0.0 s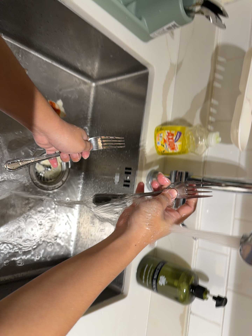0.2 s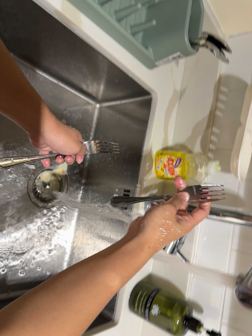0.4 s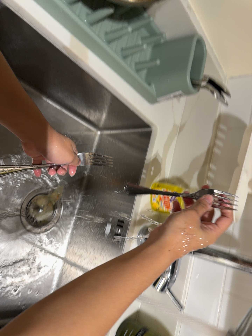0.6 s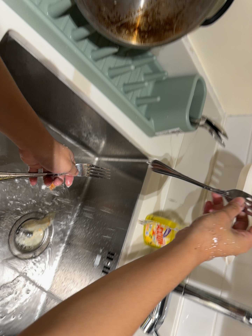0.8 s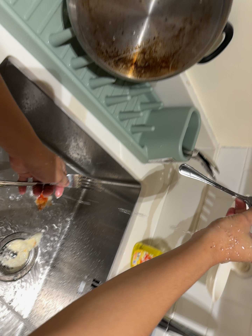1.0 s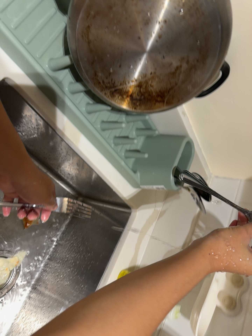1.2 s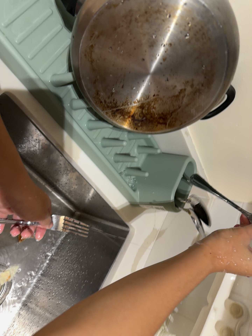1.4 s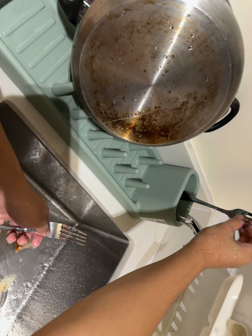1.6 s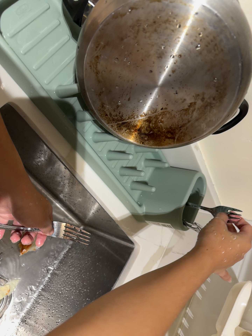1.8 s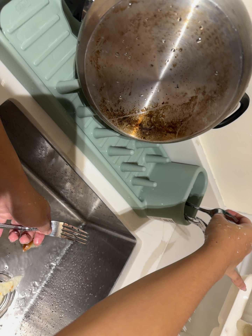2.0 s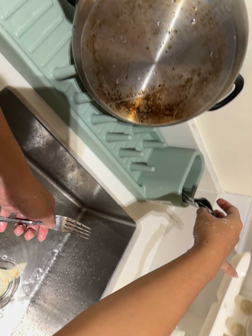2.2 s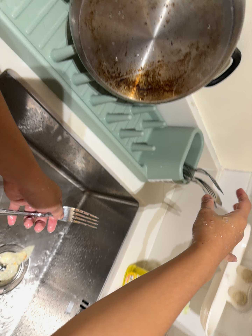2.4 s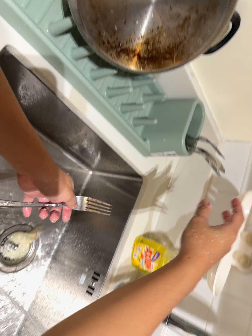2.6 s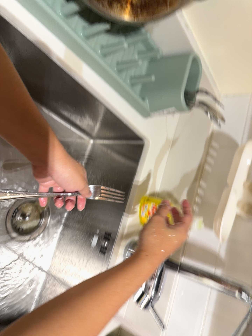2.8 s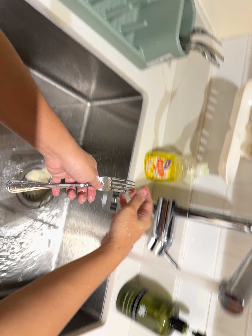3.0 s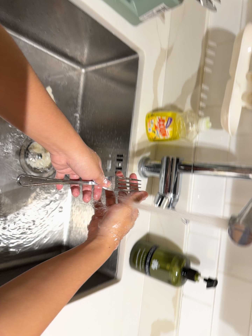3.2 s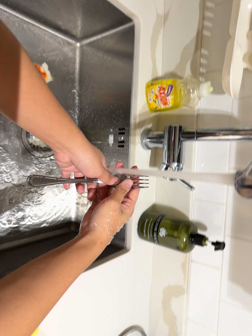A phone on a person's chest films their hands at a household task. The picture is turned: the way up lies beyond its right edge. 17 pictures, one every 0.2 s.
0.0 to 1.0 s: The camera travels toward the top of its view, about 10 cm, so close, fixed things drift downward. Its aim tips toward the top of its view by about 20 degrees, and the scene shifts downward. It rolls about its line of sight by about 20 degrees, and the scene rotates clockwise.
1.0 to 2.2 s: The camera shifts only a little, or ends up much as it began.
2.2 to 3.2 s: The camera travels toward the bottom of its view, about 14 cm, so close, fixed things drift upward. Its aim tips toward the bottom of its view by about 25 degrees, and the scene shifts upward. It rolls about its line of sight by about 25 degrees, and the scene rotates counterclockwise.
The film runs forward here.
